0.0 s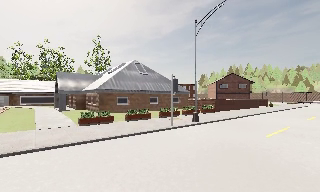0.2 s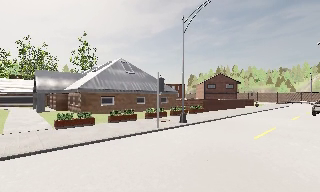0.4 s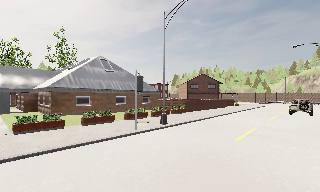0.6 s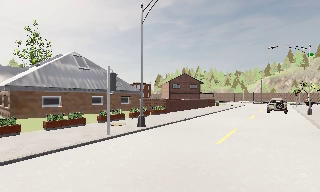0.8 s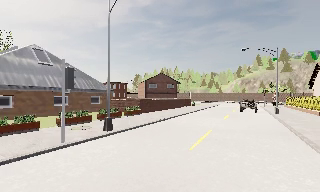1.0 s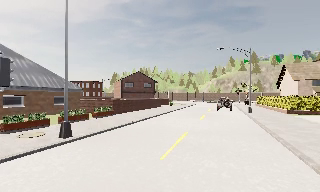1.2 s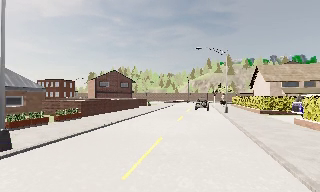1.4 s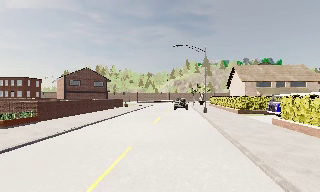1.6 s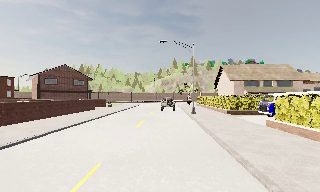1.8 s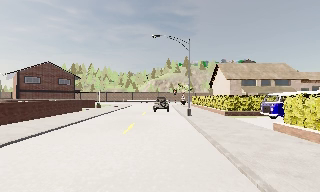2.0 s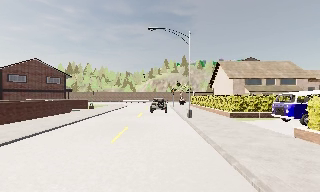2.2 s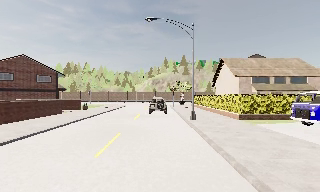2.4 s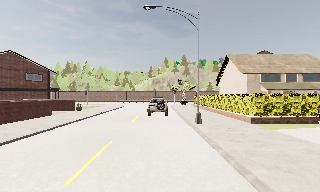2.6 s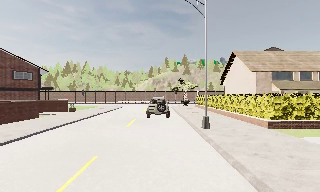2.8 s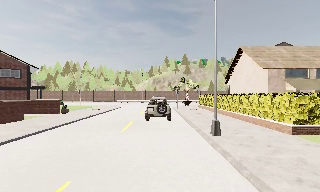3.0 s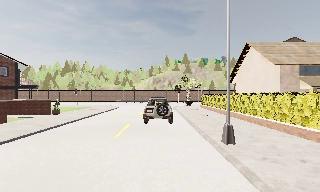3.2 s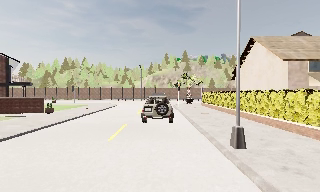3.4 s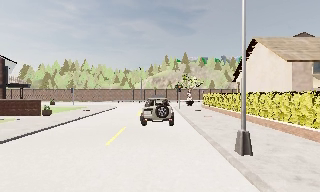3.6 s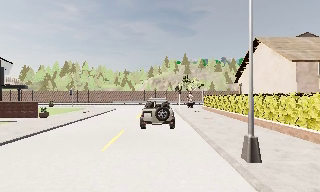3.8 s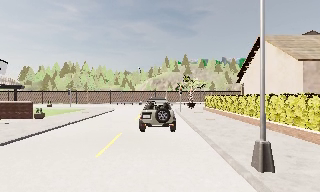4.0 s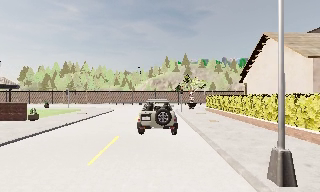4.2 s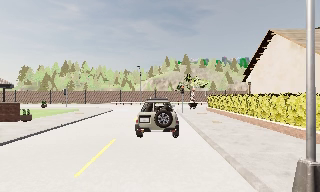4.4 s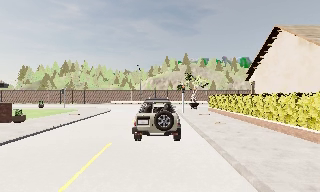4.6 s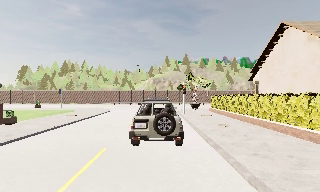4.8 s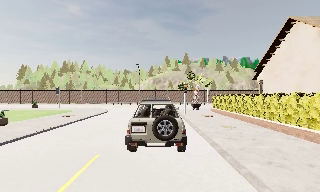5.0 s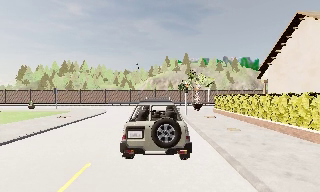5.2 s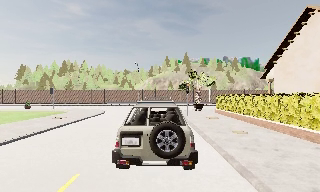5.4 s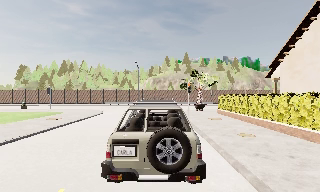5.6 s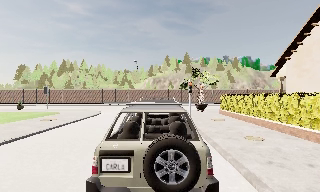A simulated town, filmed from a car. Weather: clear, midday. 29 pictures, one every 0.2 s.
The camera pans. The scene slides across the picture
to the left.
The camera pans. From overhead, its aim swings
clockwise.
0.0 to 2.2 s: The camera pans to its right, which is clockwise from overhead, by about 55 degrees. It travels forward, about 13 m. It gains speed.
2.2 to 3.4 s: The camera travels forward, about 7 m, so what stands in front looms larger. It loses speed.
3.4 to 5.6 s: The camera travels forward, about 7 m, so what stands in front looms larger.
The film runs forward here.
